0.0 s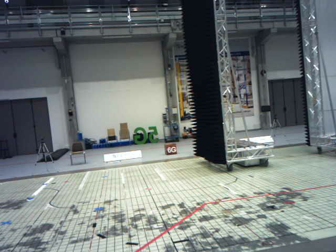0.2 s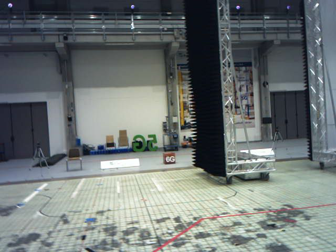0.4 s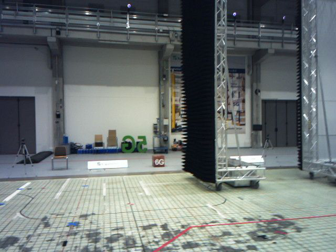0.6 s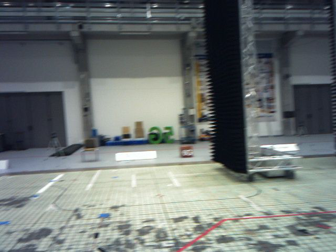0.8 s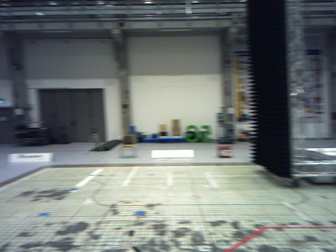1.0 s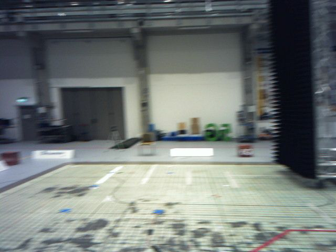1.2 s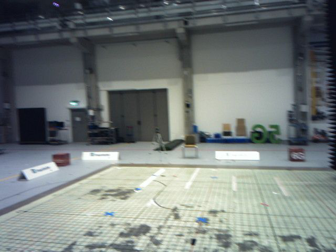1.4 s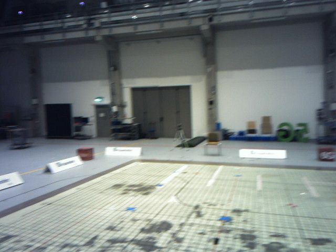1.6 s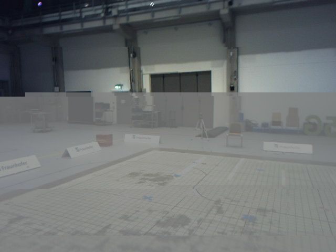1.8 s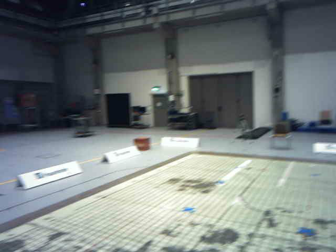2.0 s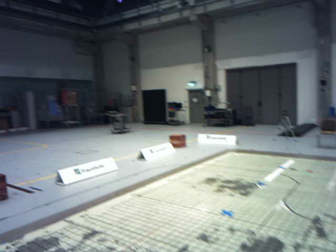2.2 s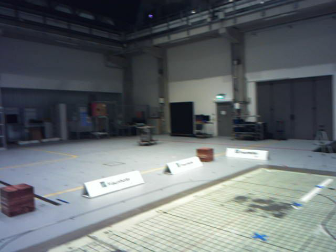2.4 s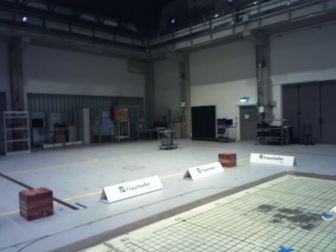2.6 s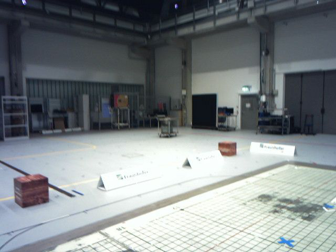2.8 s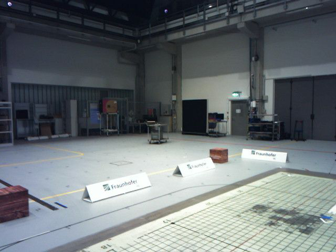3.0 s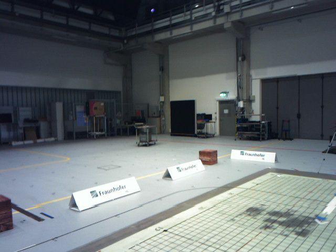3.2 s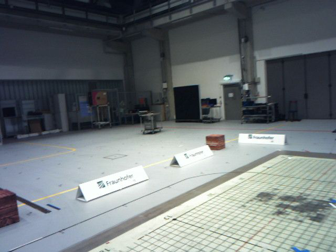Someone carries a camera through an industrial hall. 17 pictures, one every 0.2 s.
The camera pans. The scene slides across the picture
to the right.
The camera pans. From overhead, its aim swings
counterclockwise.
0.0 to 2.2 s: The scene slides to the right, as the camera pans about 50 degrees to its left. It travels forward, about 2 m.
2.2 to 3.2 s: The camera travels forward, about 0.9 m, so what stands in front looms larger.
The film runs forward here.
